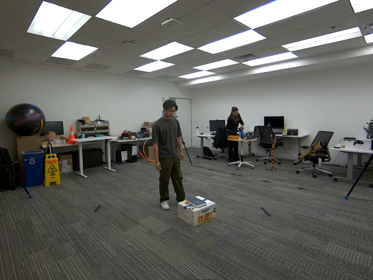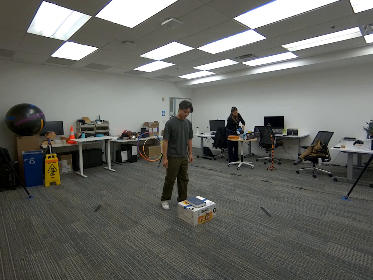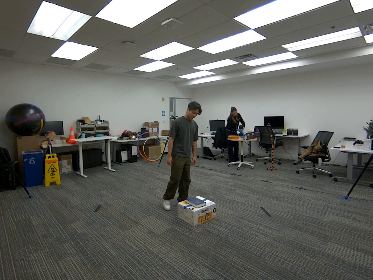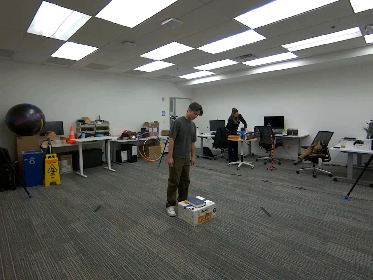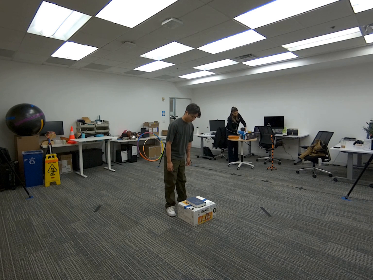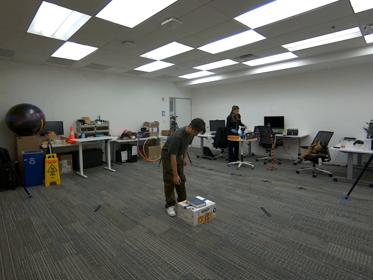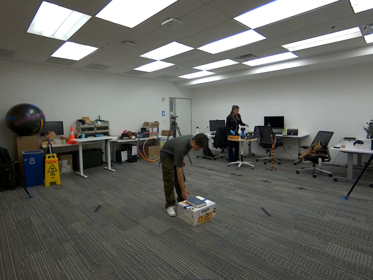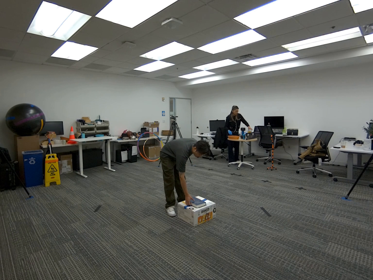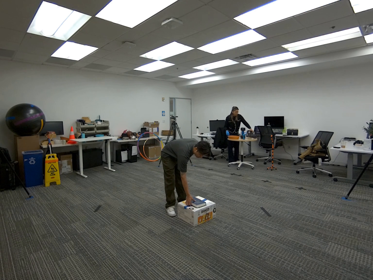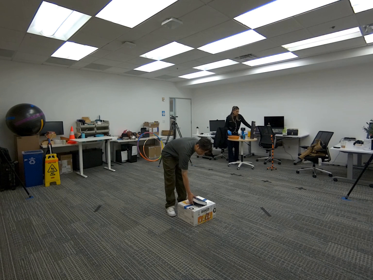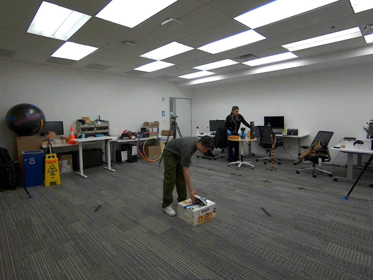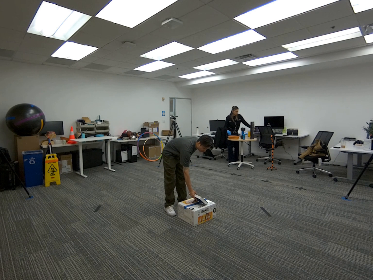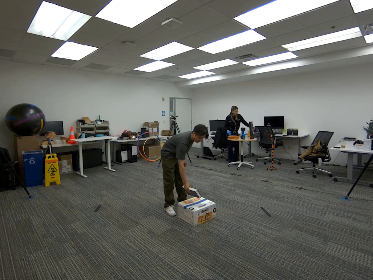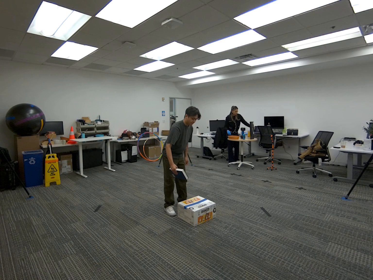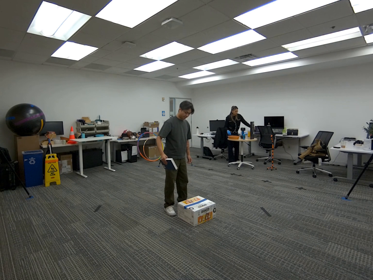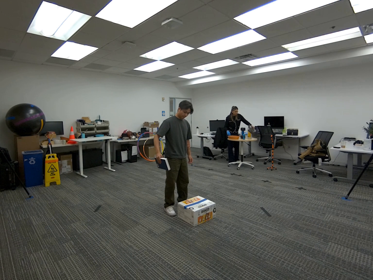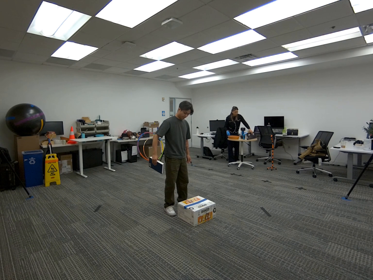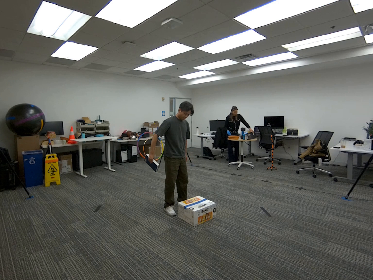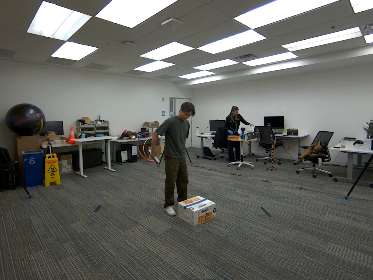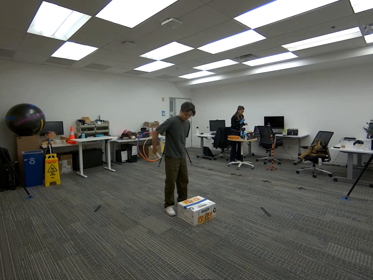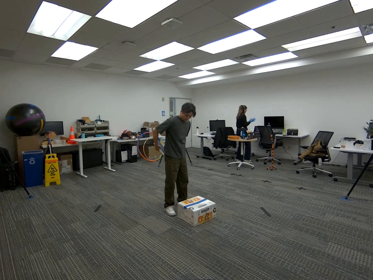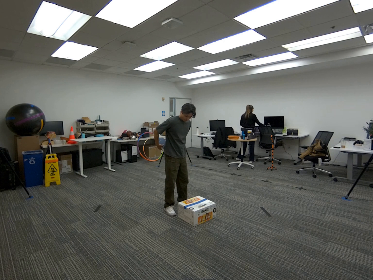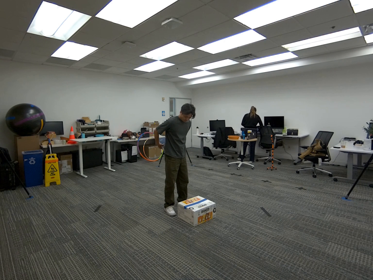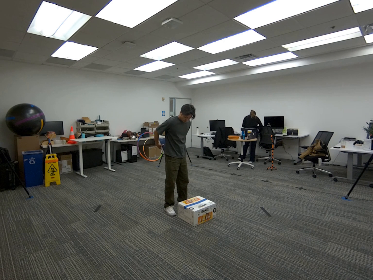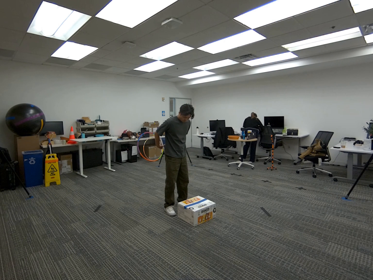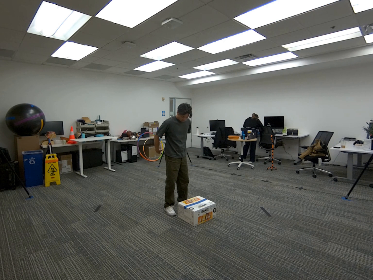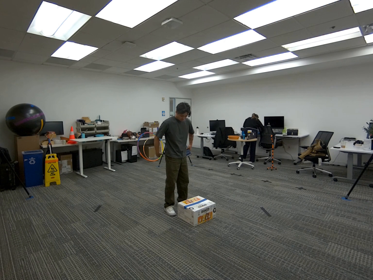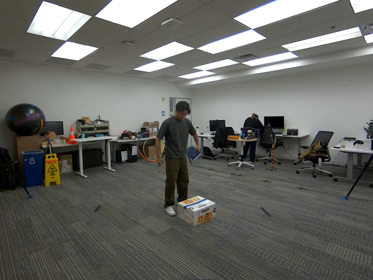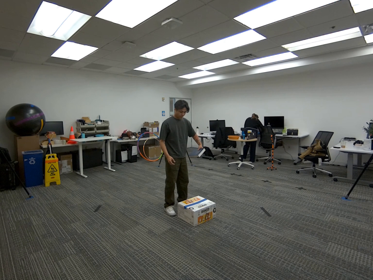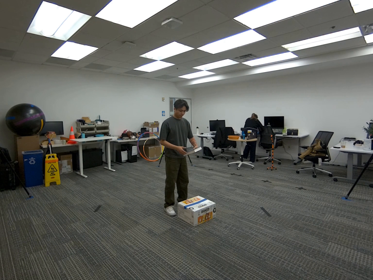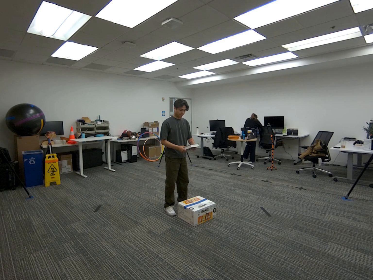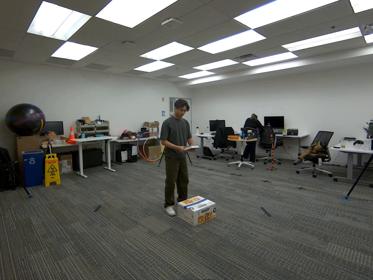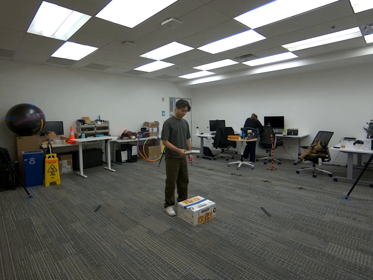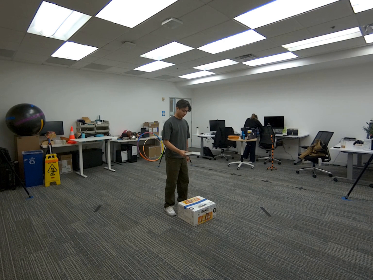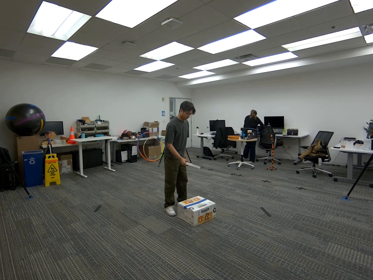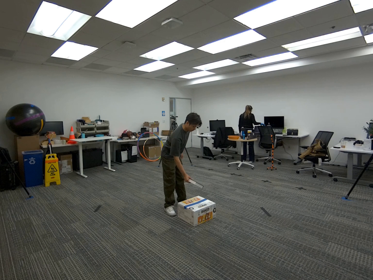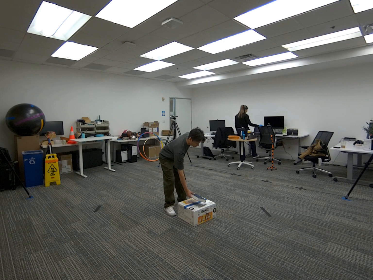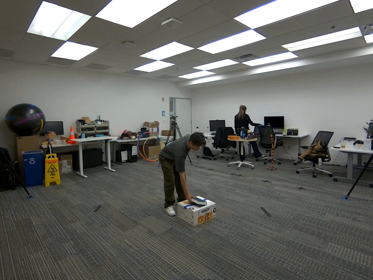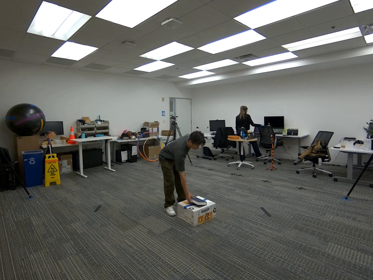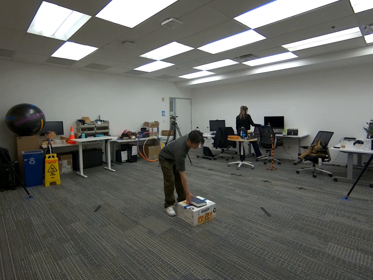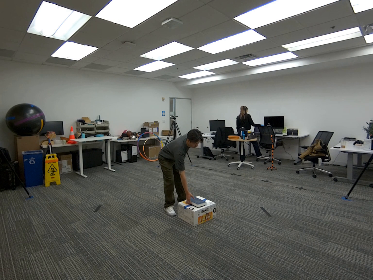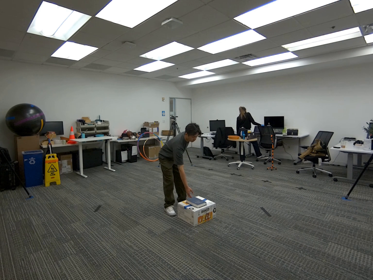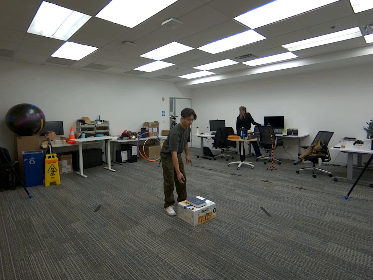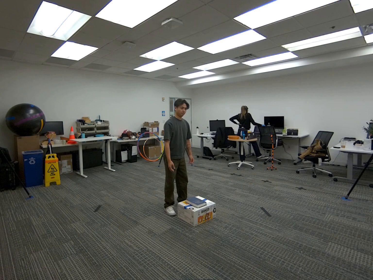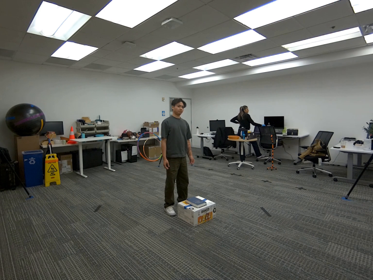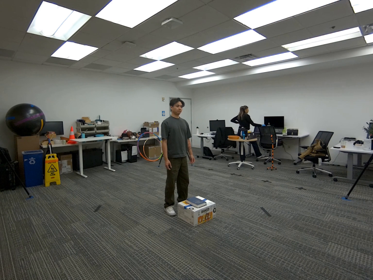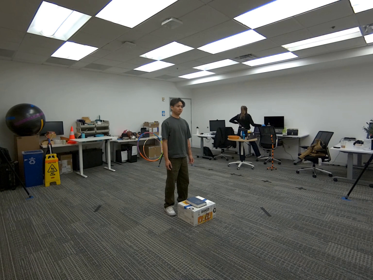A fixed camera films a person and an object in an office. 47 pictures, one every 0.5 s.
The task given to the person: Walk to the dark blue book on the snack box. Pick it up with your right hand, pass it behind your back to your left hand, then back to your right hand, and finally place the book back on the box with your right hand.
